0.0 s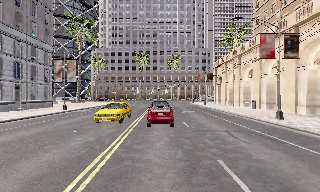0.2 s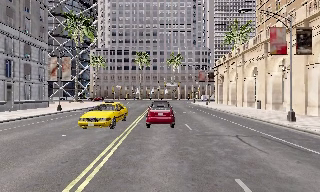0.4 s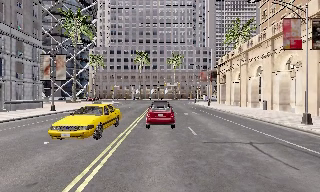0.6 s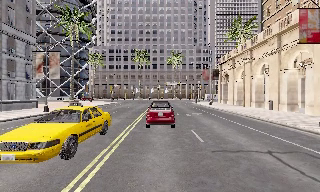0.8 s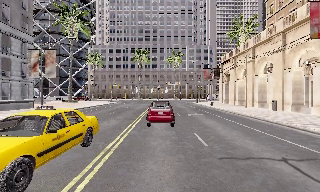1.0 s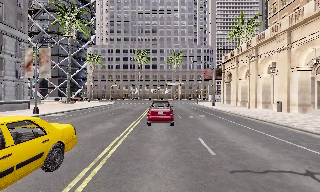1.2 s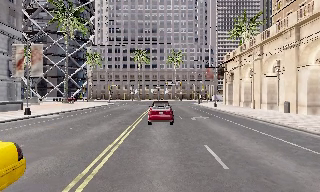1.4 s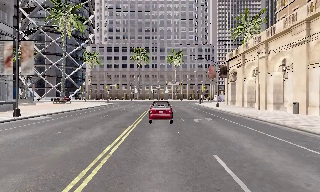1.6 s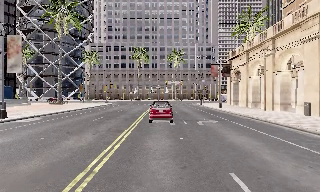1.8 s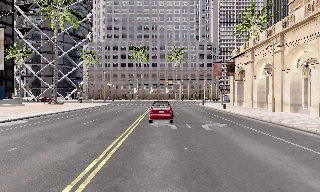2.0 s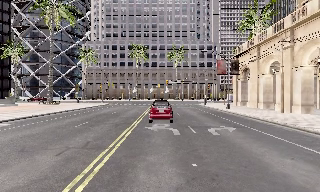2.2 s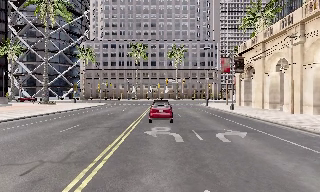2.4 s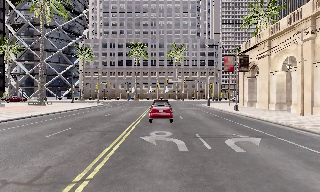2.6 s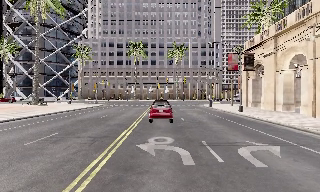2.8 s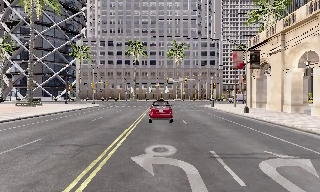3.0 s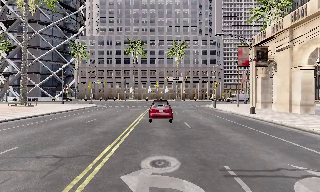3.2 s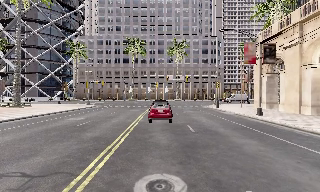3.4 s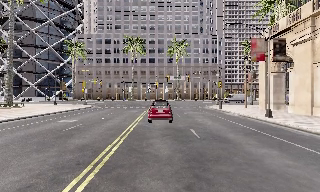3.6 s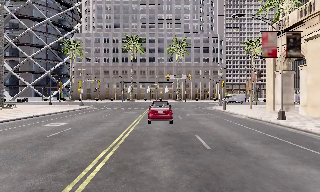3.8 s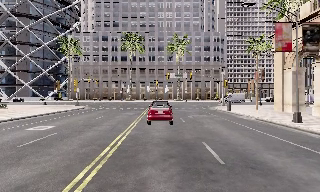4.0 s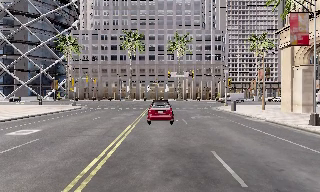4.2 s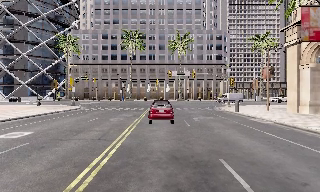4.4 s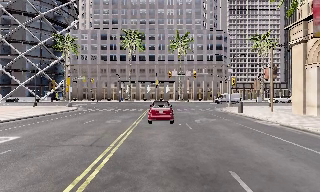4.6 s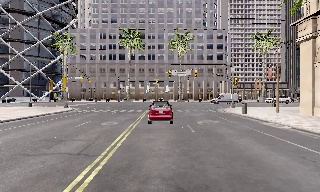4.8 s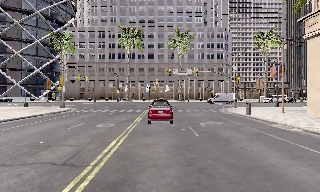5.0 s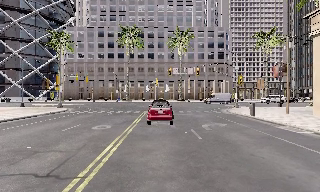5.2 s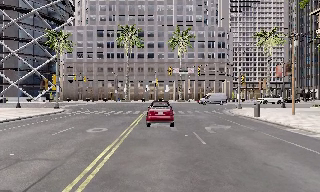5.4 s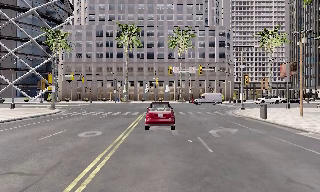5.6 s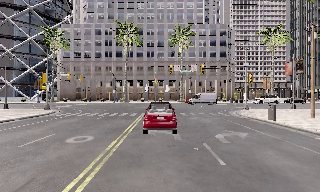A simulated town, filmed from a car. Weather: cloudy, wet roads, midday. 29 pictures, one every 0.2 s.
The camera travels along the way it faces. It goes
forward.
0.0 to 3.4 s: The camera travels forward, about 19 m, so what stands in front looms larger.
3.4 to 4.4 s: The camera travels forward, about 5 m, so what stands in front looms larger. It loses speed.
4.4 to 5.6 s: The camera travels forward, about 5 m, so what stands in front looms larger.
The film runs forward here.
